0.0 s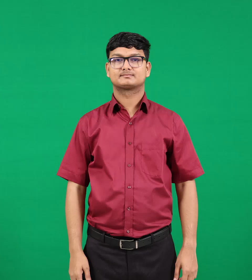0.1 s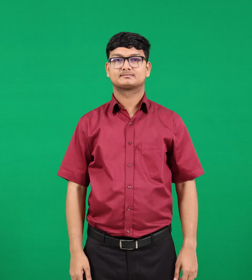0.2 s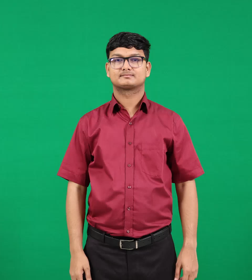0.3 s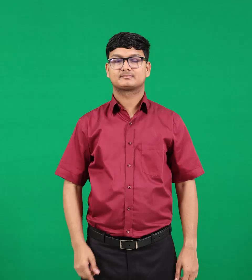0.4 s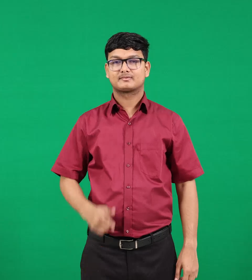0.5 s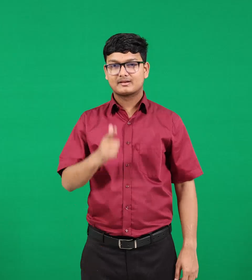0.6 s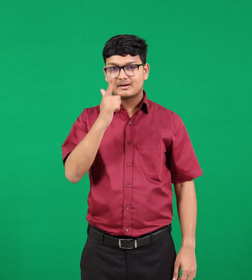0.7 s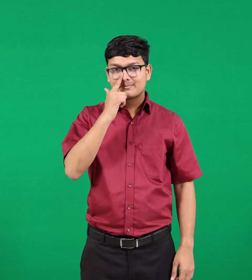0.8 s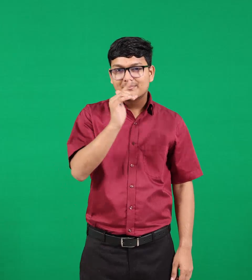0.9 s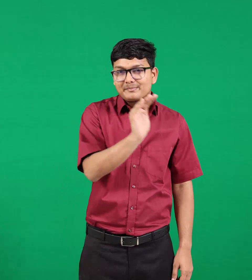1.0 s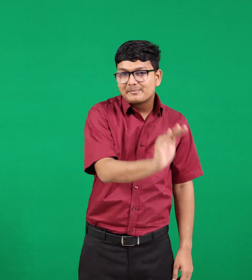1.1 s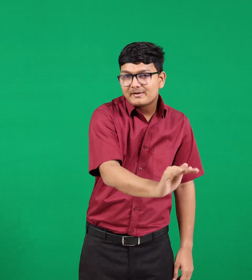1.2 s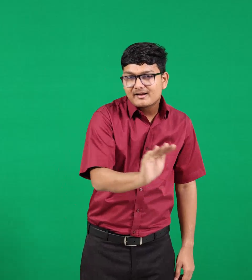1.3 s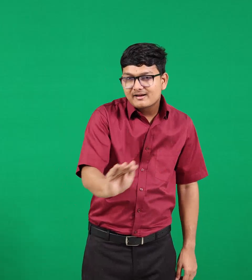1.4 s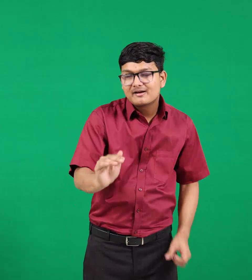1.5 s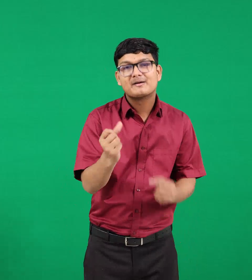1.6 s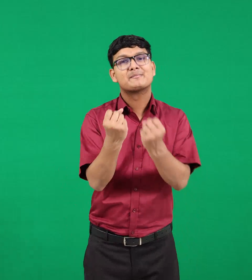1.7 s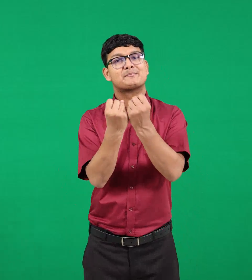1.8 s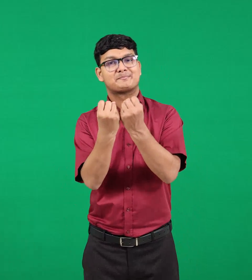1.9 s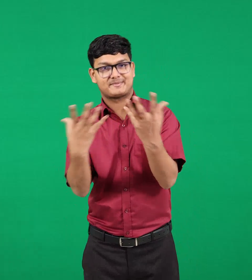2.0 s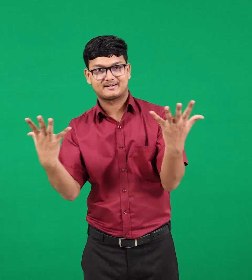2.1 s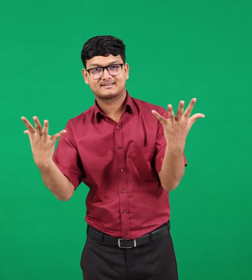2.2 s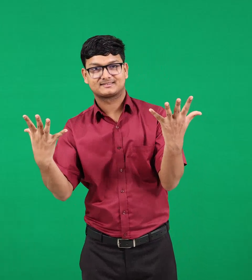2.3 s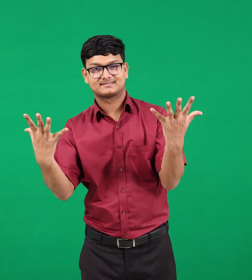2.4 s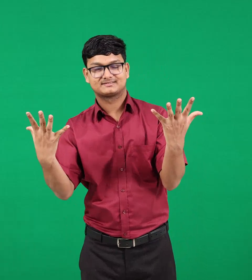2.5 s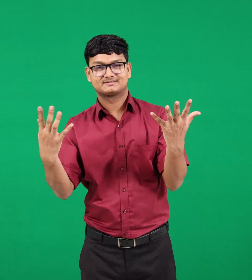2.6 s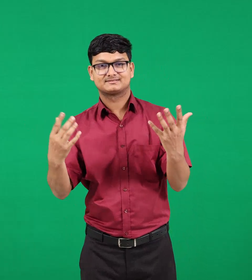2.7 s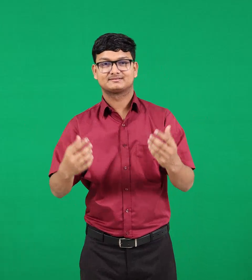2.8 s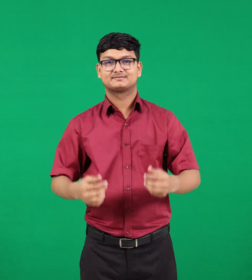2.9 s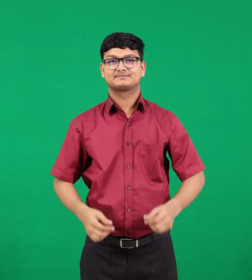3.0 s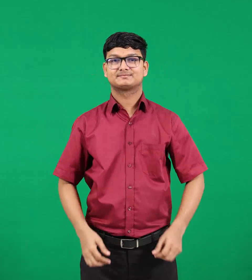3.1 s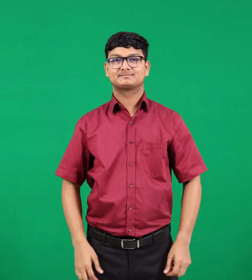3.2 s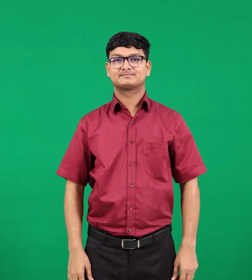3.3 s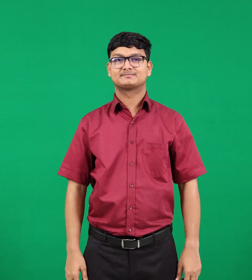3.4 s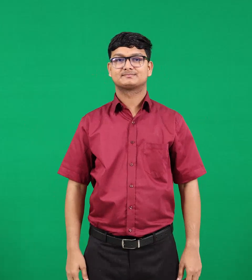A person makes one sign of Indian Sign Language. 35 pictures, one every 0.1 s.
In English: girls
